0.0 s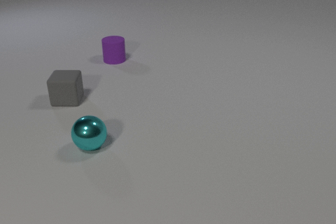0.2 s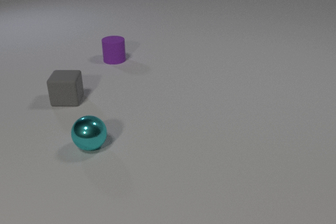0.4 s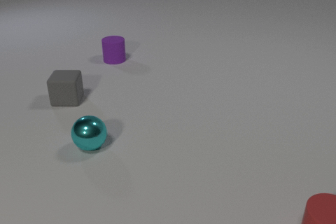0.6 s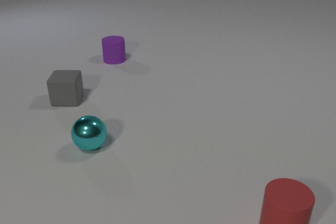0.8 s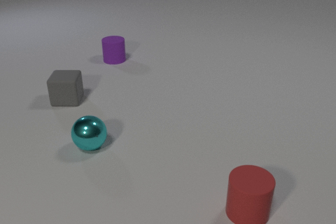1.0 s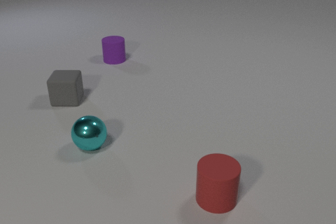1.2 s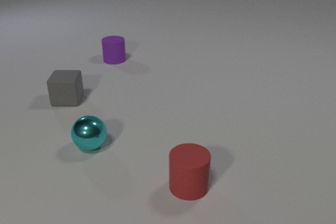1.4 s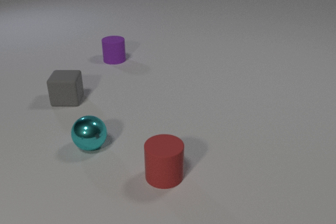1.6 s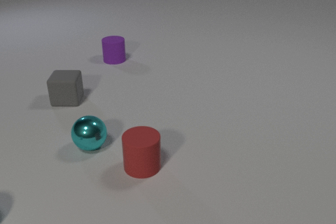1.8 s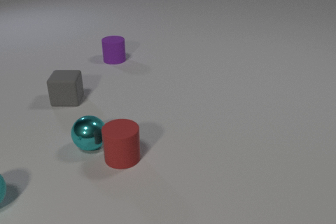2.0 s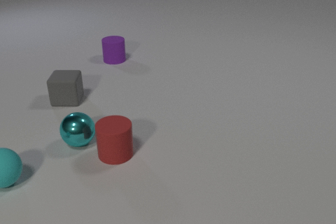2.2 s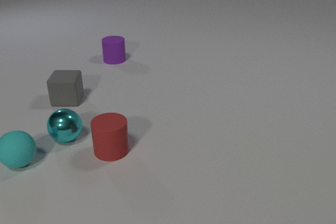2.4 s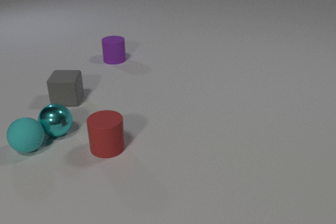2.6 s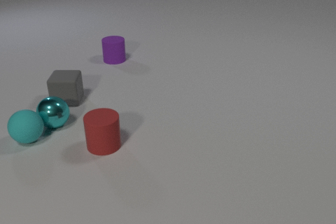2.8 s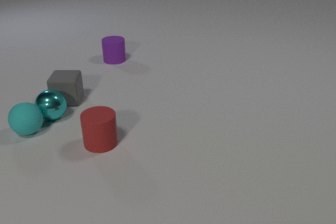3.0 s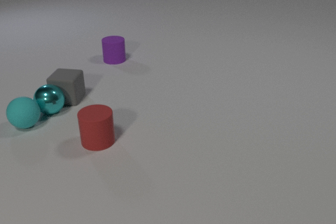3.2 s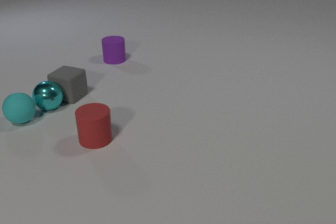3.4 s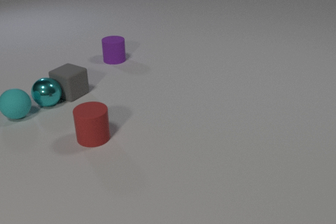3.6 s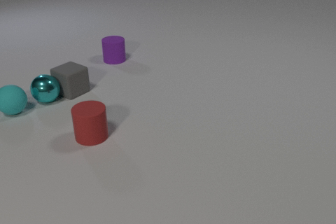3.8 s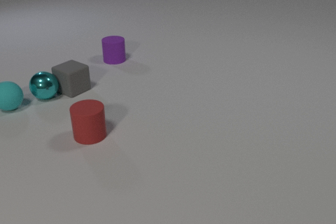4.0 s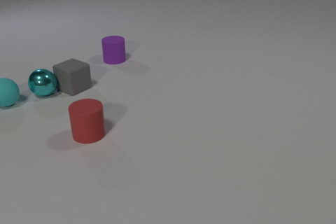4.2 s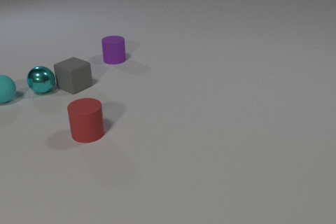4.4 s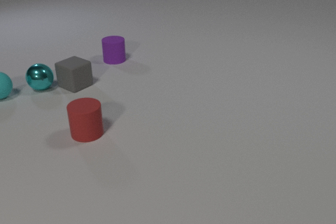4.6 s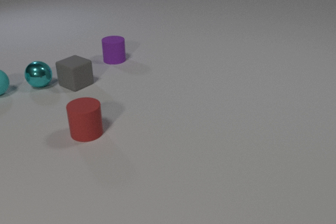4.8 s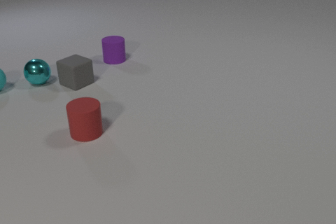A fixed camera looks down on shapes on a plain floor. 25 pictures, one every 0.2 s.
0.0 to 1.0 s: The red rubber cylinder comes in at the bottom edge, slides to the left.
1.0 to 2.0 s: The red rubber cylinder slides to the left and away from the camera. The cyan metal sphere rolls to the left and away from the camera. The cyan rubber sphere comes in at the left edge, rolls away from the camera and to the right. The red rubber cylinder and the cyan metal sphere collide.
2.0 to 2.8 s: The red rubber cylinder slides away from the camera and to the left. The cyan metal sphere rolls away from the camera and to the left. The cyan rubber sphere rolls away from the camera. The cyan metal sphere and the cyan rubber sphere collide.
2.8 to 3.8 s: The red rubber cylinder slides away from the camera and to the left. The cyan metal sphere rolls away from the camera. The cyan rubber sphere rolls away from the camera. The gray rubber cube slides away from the camera, spins so that its near face slides to the left, clockwise seen from above. The cyan metal sphere and the gray rubber cube collide.
3.8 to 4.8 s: The cyan metal sphere rolls away from the camera. The cyan rubber sphere rolls away from the camera. The gray rubber cube slides away from the camera.
What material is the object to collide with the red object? metal.
What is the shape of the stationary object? cylinder.
How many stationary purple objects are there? 1.
